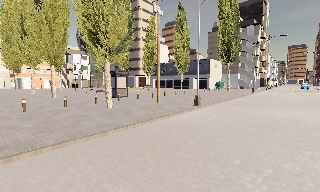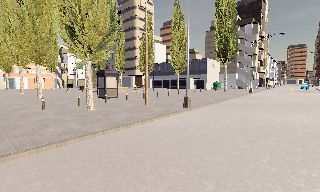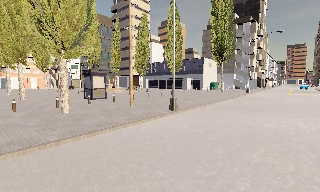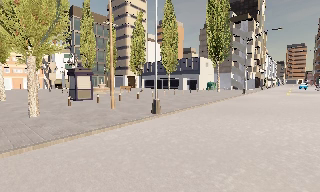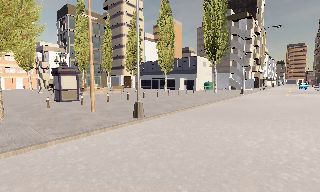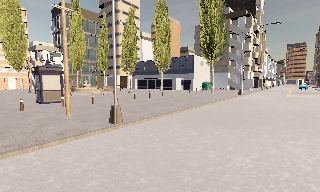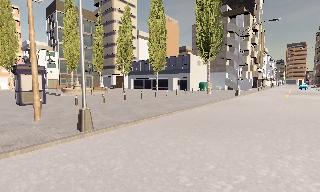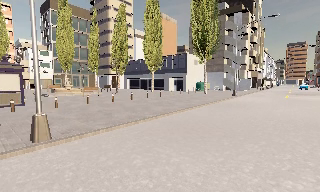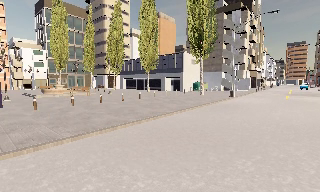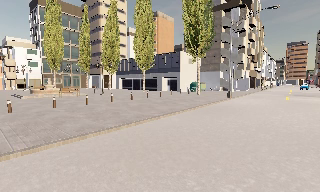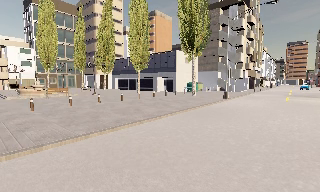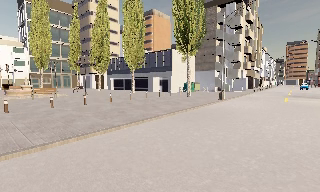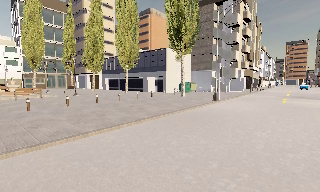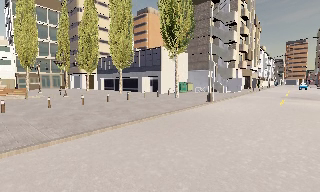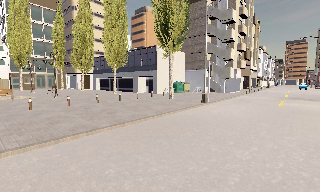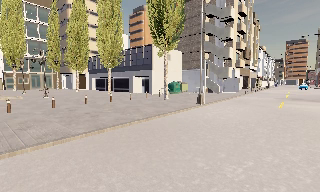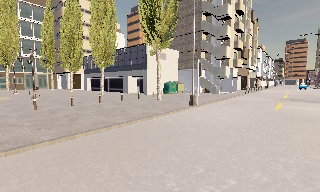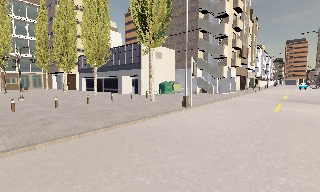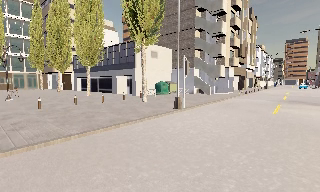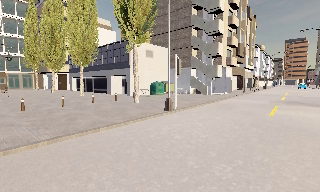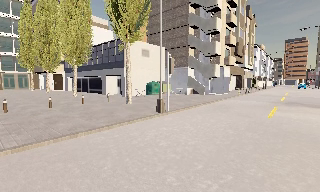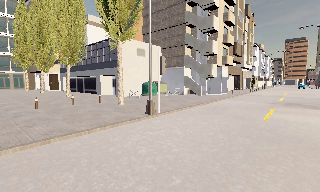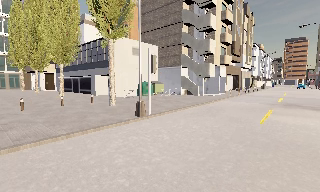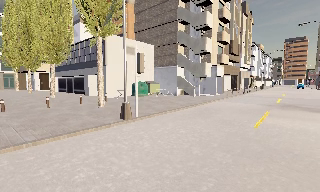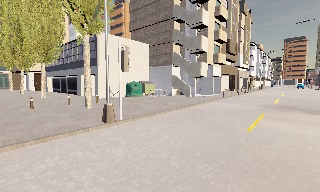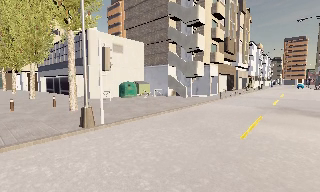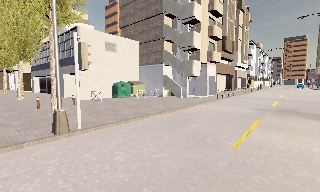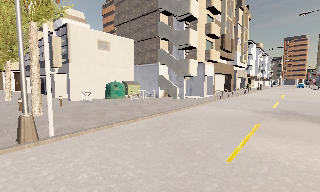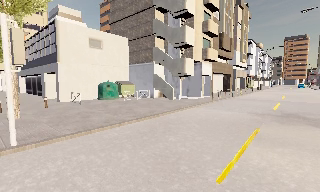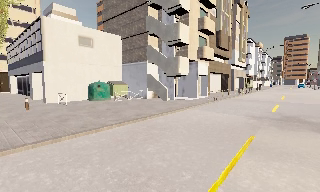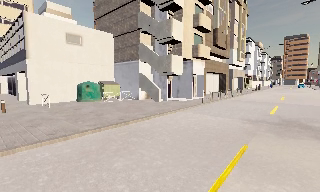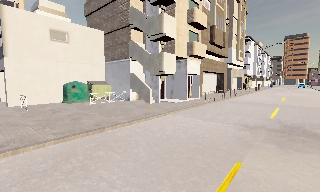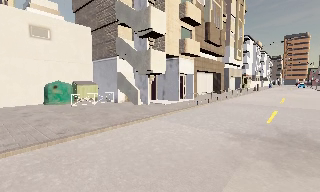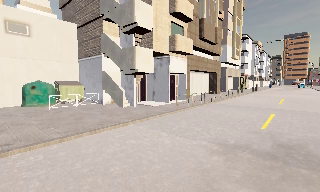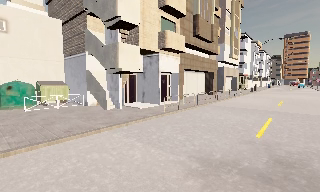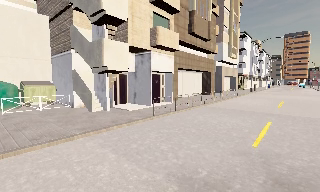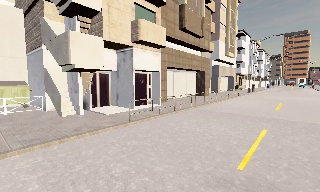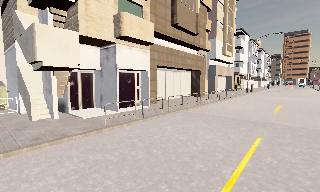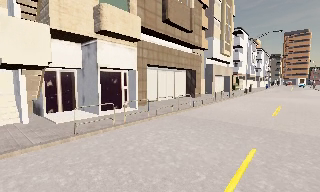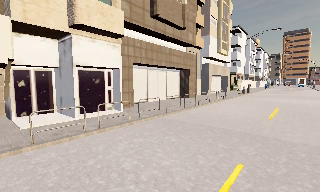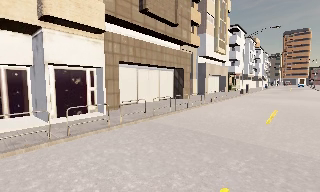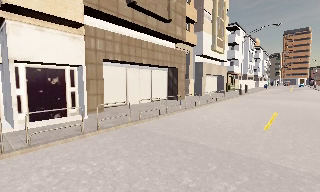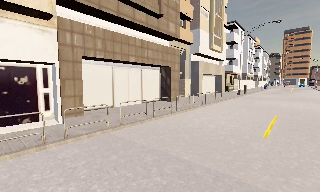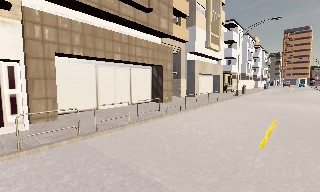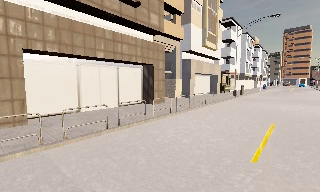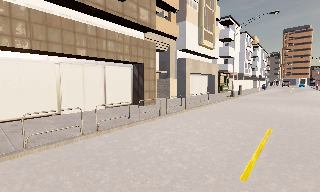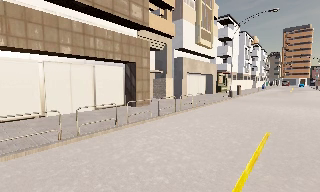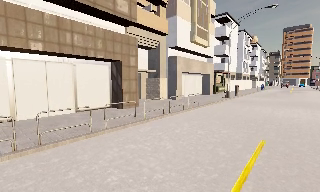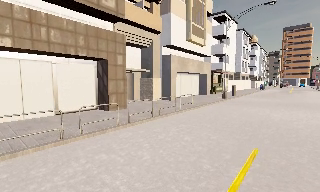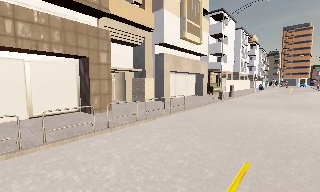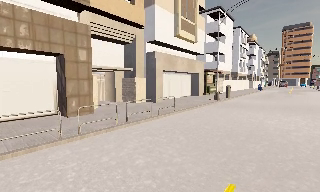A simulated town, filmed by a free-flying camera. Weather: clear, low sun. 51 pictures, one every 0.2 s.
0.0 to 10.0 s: The camera travels forward and to its right, about 50 m, so what stands in front looms larger.
The film runs forward here.
